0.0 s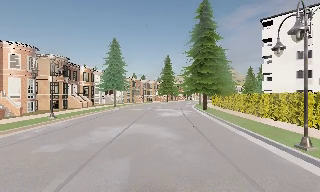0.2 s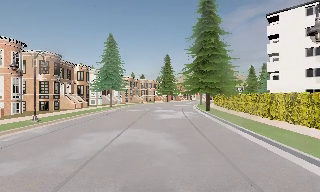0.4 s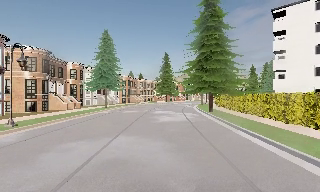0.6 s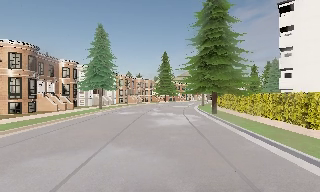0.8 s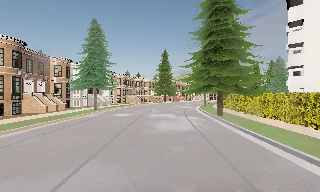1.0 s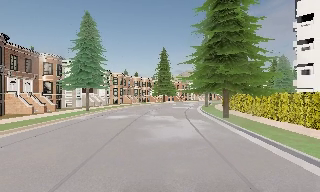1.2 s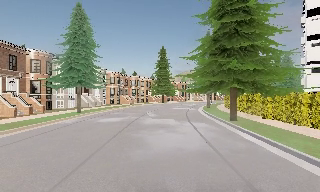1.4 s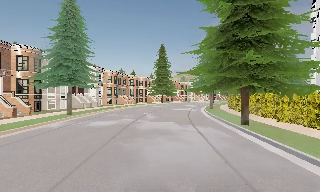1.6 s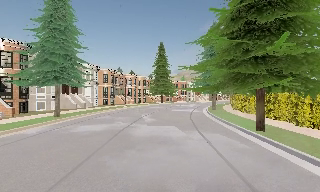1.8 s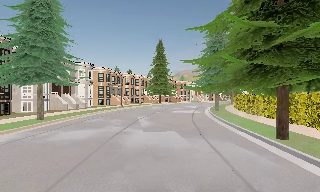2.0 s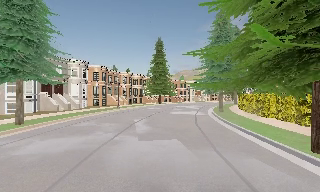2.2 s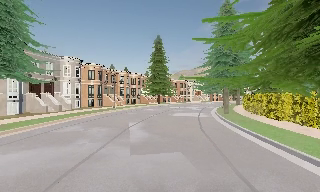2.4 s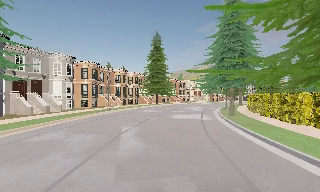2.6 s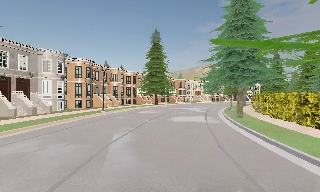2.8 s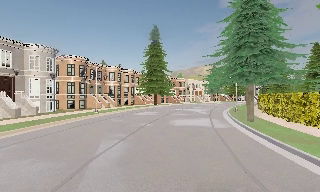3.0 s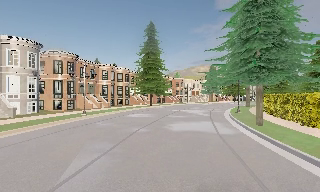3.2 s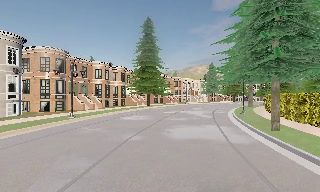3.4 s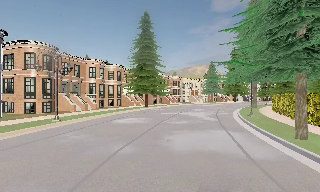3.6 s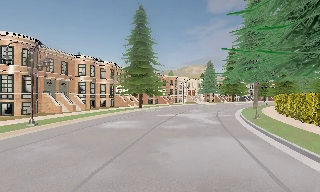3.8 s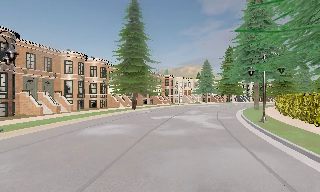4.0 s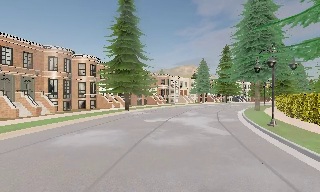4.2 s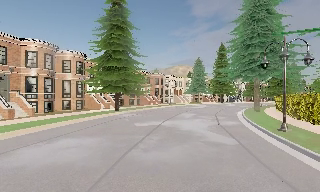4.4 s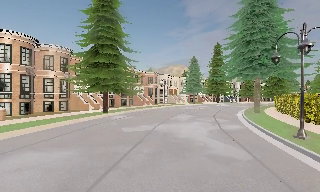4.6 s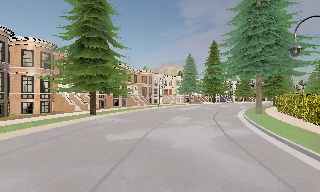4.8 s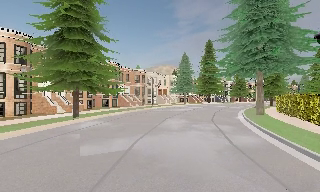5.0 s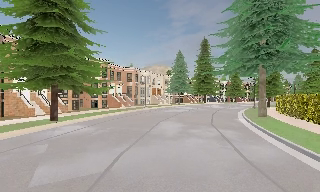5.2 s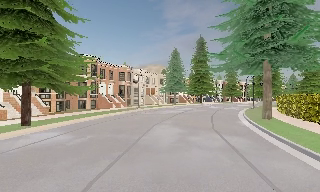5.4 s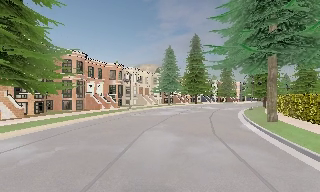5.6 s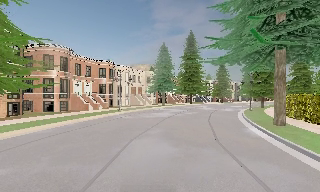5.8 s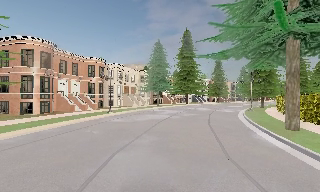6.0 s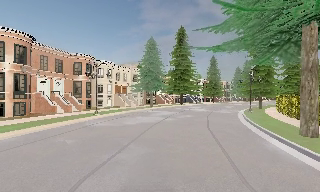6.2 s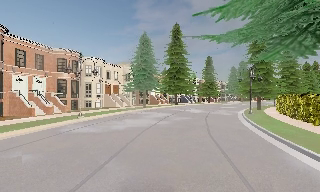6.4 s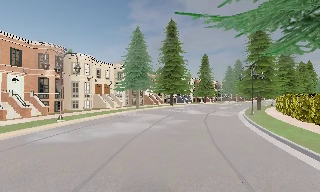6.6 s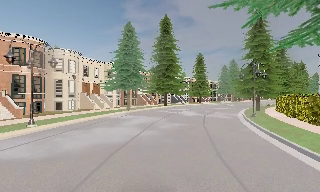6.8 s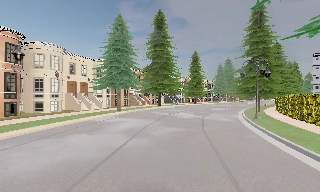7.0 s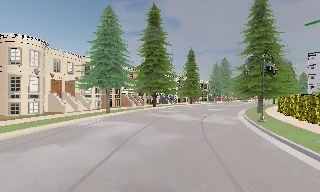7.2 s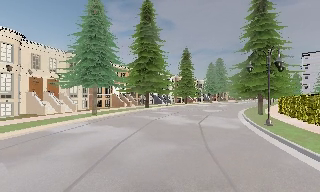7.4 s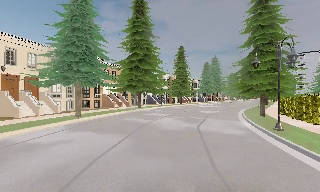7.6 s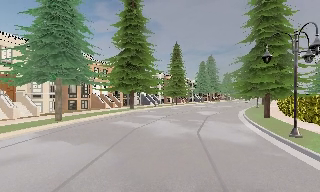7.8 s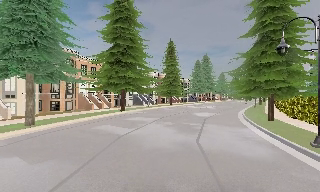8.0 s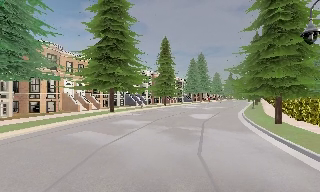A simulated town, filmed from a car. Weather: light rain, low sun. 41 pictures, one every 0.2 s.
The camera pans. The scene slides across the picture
to the left.
The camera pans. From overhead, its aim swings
clockwise.
0.0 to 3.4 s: The camera travels forward, about 25 m, so what stands in front looms larger.
3.4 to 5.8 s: The camera pans to its right, which is clockwise from overhead, by about 20 degrees. It travels forward, about 19 m, so what stands in front looms larger.
5.8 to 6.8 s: The camera travels forward, about 8 m, so what stands in front looms larger.
6.8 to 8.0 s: The camera swings to its right by about 10 degrees, and the scene slides to the left. It travels forward, about 10 m, so what stands in front looms larger.
The film runs forward here.
